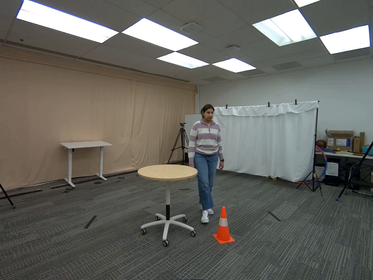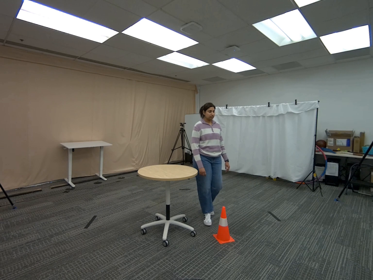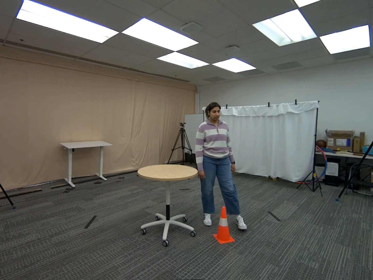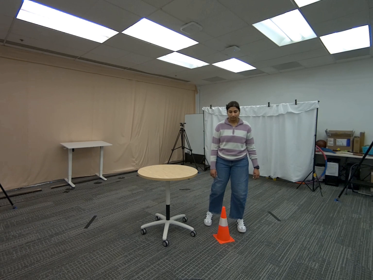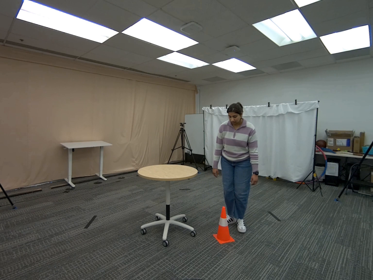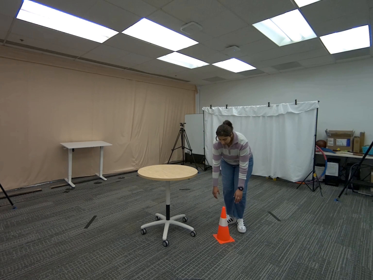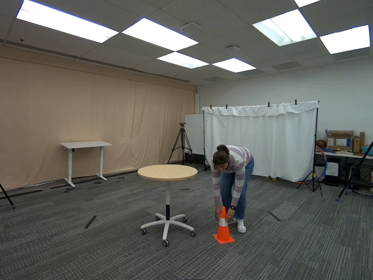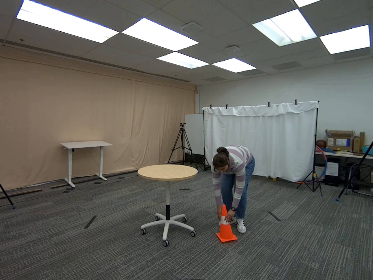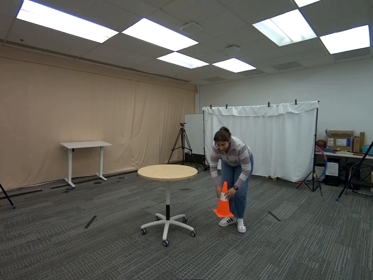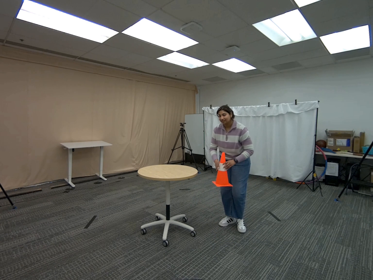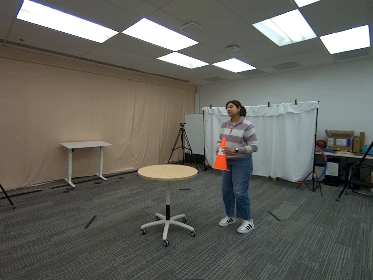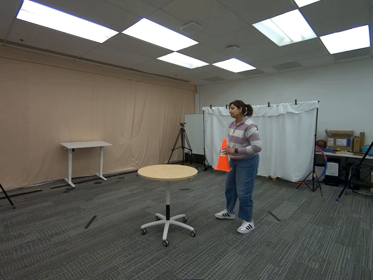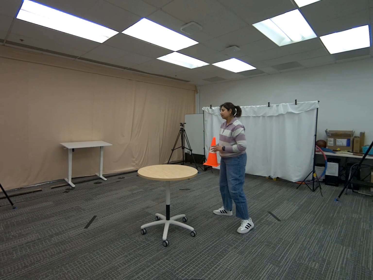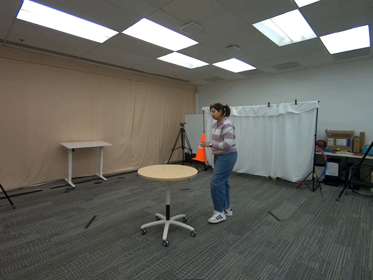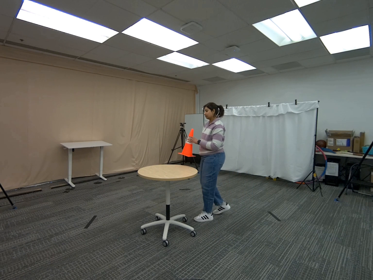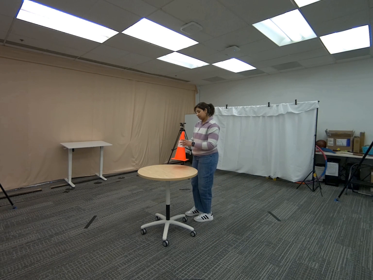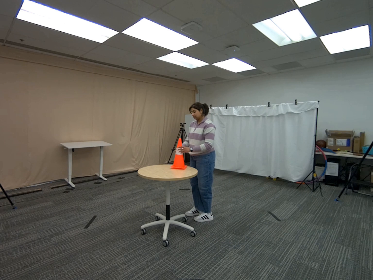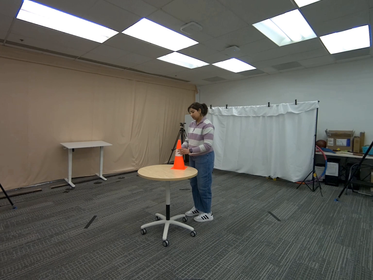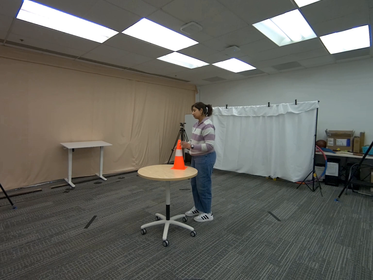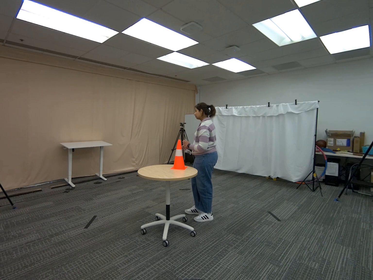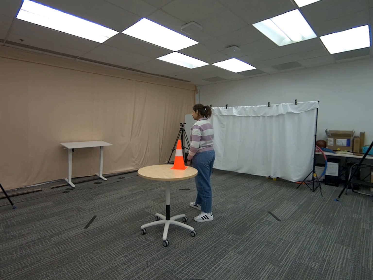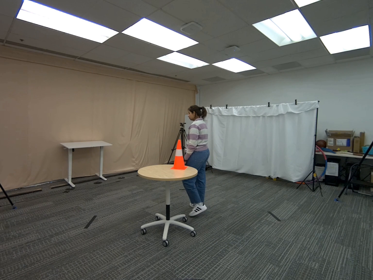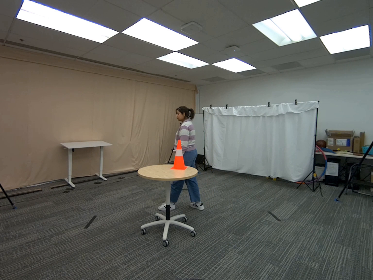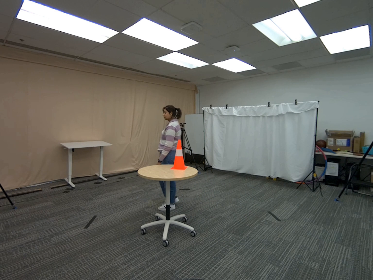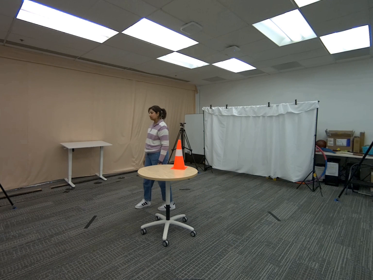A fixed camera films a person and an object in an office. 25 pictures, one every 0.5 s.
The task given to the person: Walk over to the traffic cone on the ground, pick up the cone with both hands and place it on the round table.
